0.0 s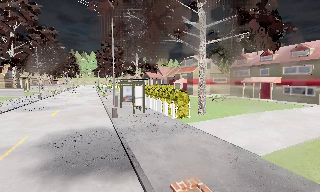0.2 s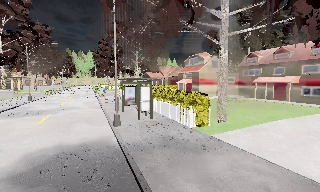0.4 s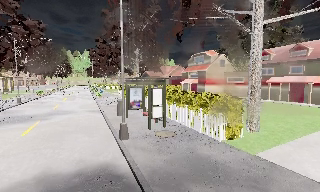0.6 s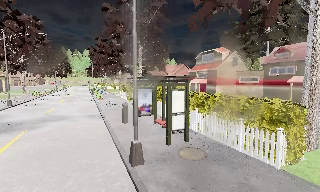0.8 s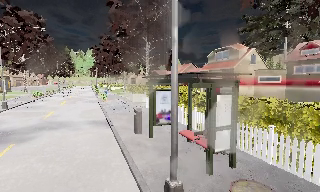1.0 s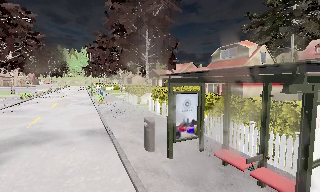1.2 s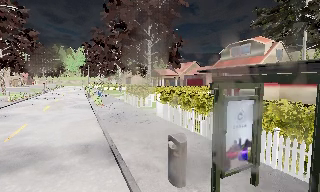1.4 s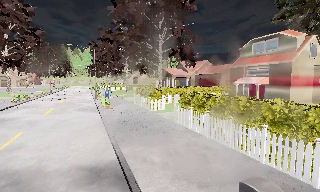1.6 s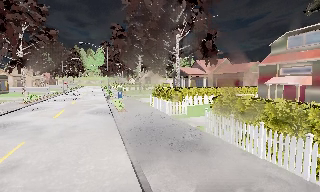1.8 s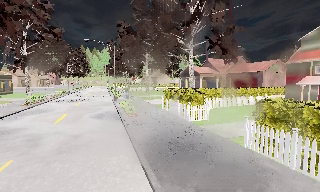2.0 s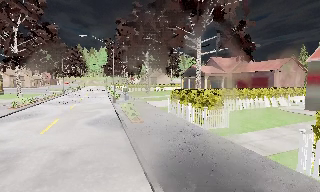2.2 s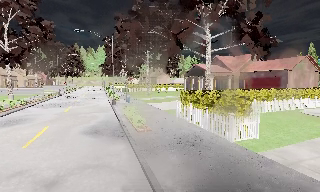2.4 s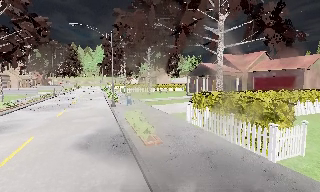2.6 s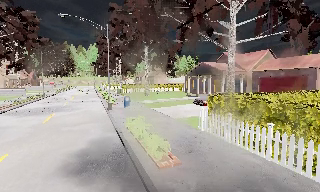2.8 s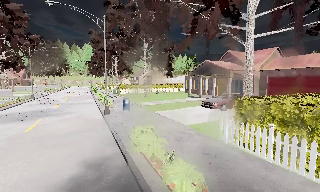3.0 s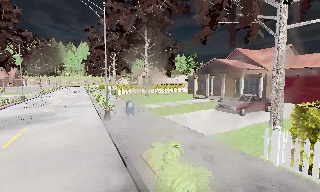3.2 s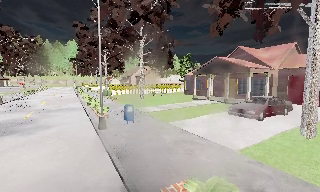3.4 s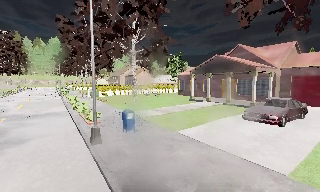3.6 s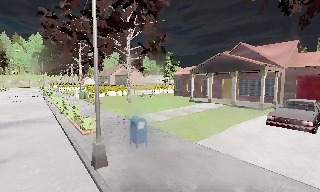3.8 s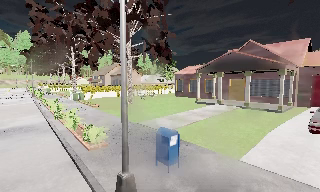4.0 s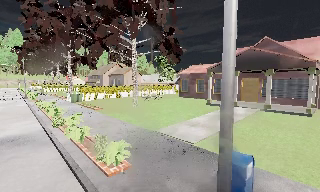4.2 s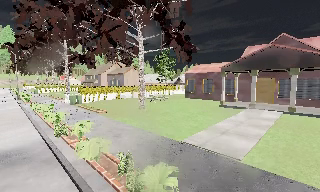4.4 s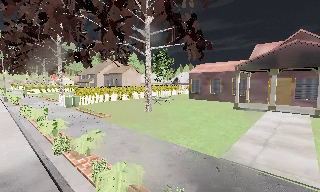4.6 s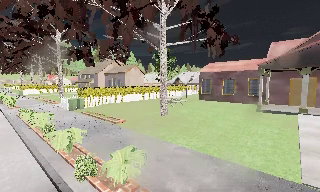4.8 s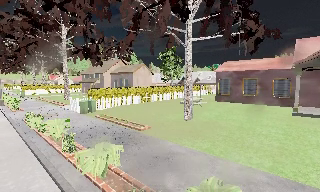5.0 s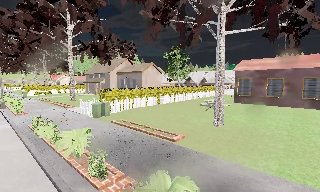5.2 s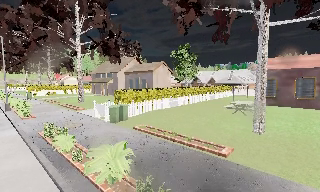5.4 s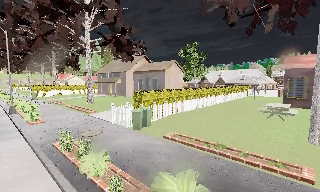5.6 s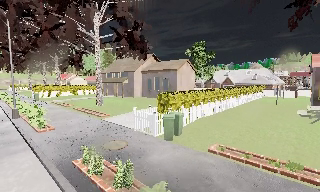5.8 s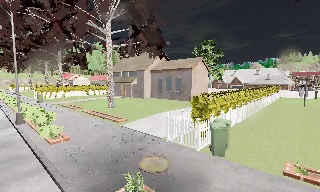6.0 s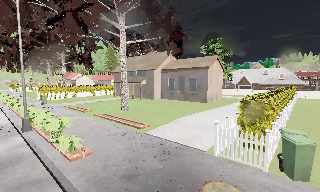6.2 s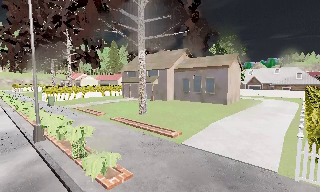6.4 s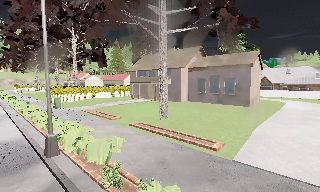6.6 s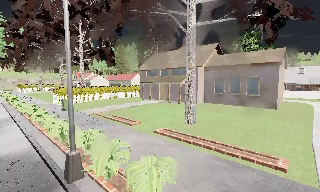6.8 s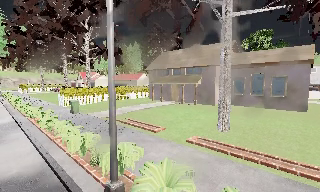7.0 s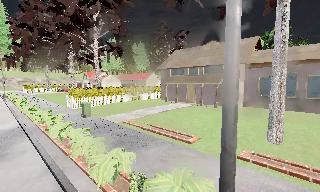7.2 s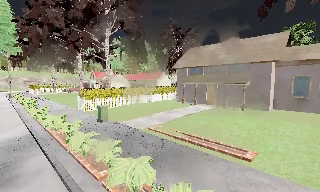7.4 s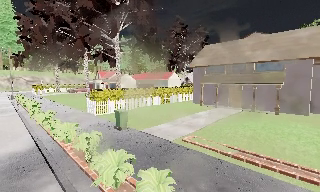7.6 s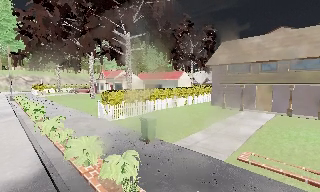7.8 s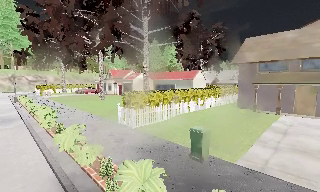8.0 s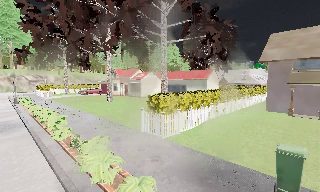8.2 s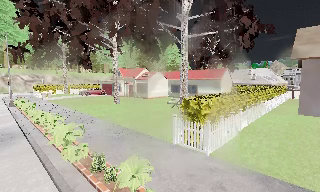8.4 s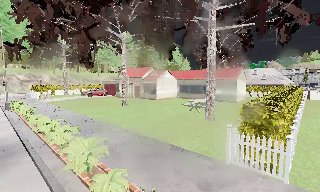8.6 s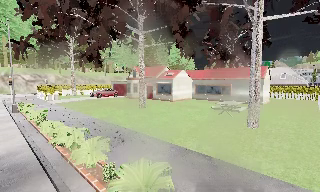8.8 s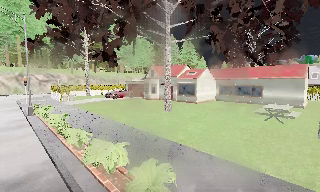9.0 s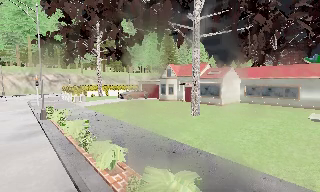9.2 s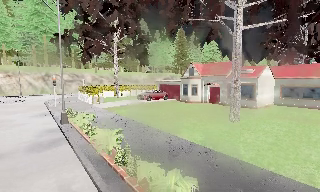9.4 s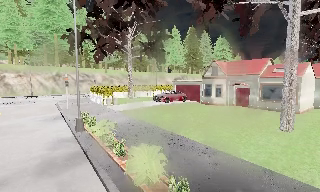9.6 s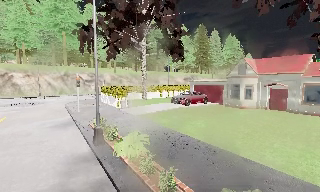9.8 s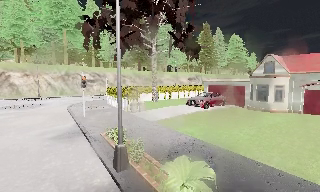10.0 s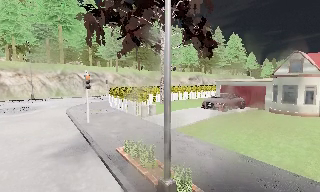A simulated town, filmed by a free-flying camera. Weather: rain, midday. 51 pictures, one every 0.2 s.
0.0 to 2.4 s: The camera travels forward and to its left, about 25 m, so what stands in front looms larger.
2.4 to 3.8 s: The camera pans to its right, which is clockwise from overhead, by about 20 degrees. It travels forward and to its left, about 14 m, so what stands in front looms larger.
3.8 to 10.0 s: The camera travels to its left and forward, about 65 m, so close, fixed things drift to the right.
The film runs forward here.
